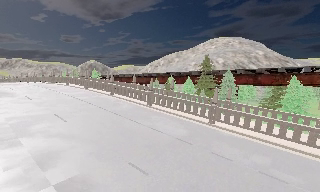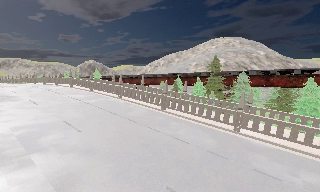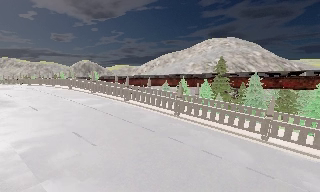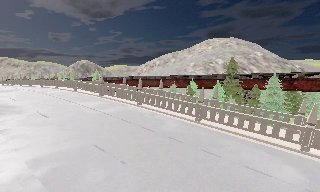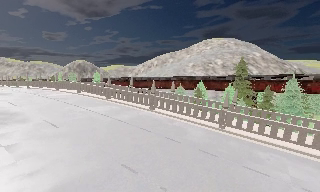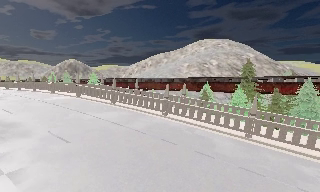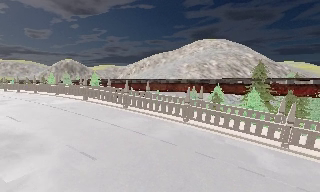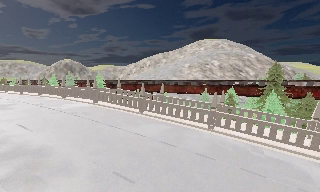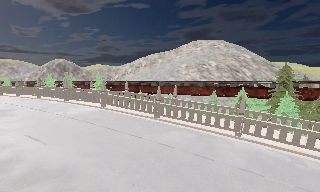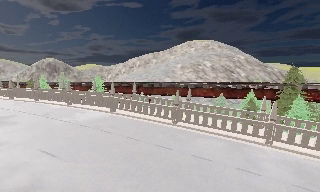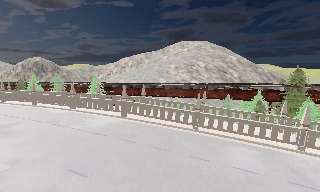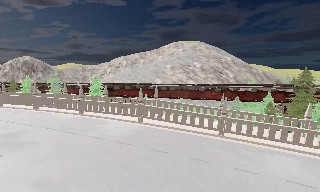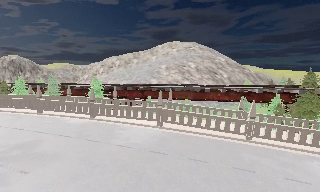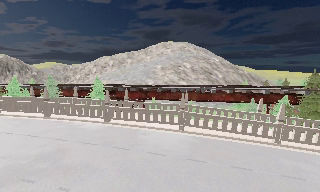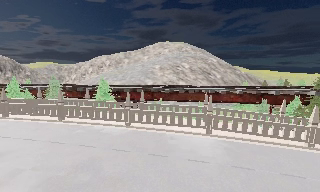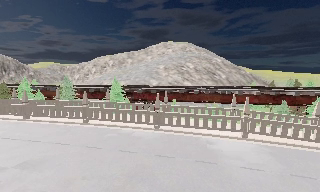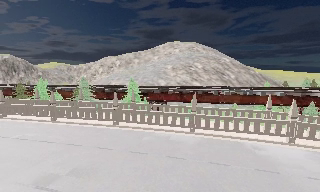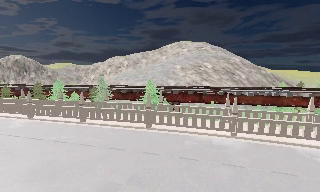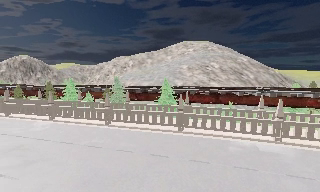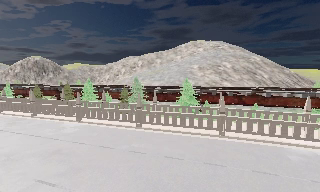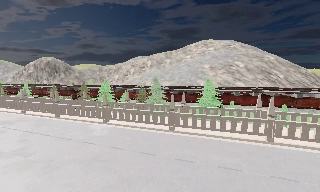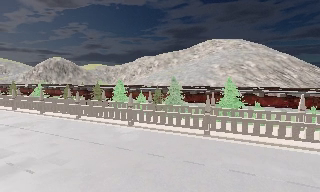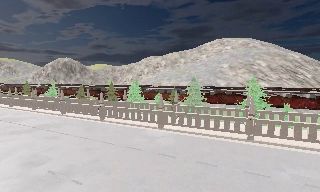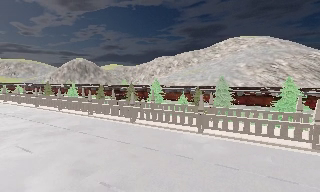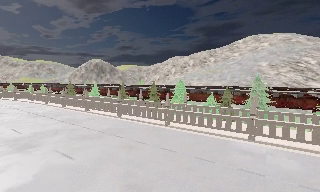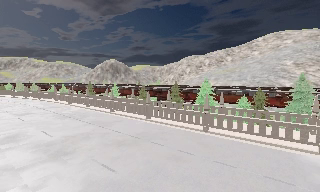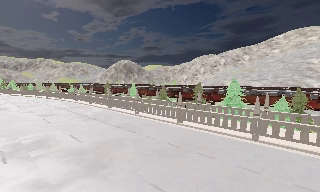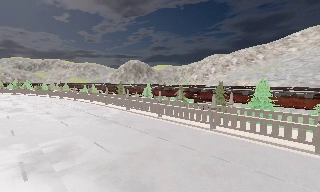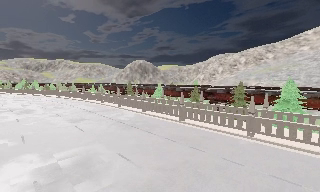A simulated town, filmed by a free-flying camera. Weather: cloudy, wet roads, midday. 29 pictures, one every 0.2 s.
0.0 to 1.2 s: The camera travels to its left and forward, about 12 m, so close, fixed things drift to the right.
1.2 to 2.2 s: The camera pans to its right, which is clockwise from overhead, by about 10 degrees. It travels to its left and forward, about 11 m, so close, fixed things drift to the right.
2.2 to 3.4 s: The camera travels to its left, about 14 m, so close, fixed things drift to the right.
3.4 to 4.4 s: The camera travels to its left and forward, about 12 m, so close, fixed things drift to the right.
4.4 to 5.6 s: The camera pans to its left, which is counterclockwise from overhead, by about 20 degrees. It travels to its left and forward, about 14 m, so close, fixed things drift to the right.
The film runs forward here.
